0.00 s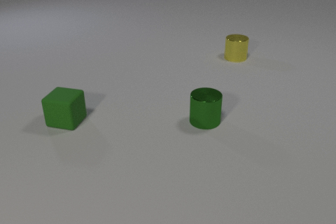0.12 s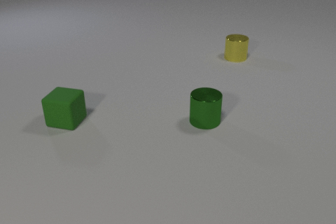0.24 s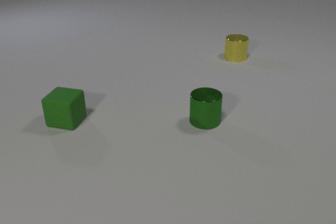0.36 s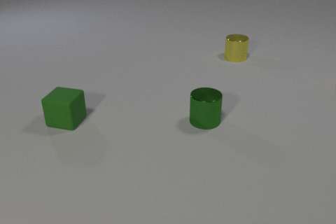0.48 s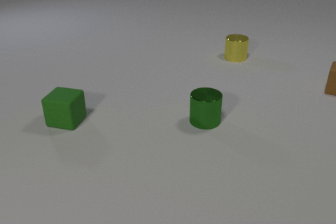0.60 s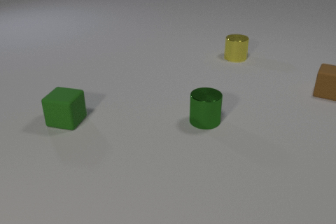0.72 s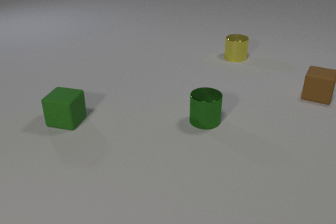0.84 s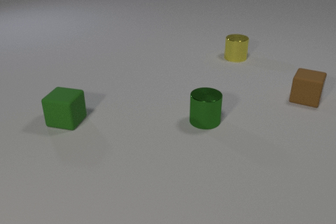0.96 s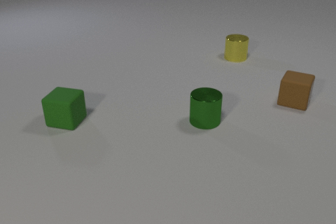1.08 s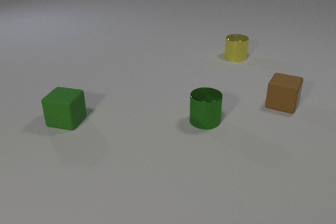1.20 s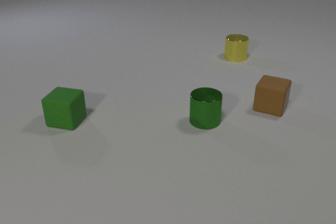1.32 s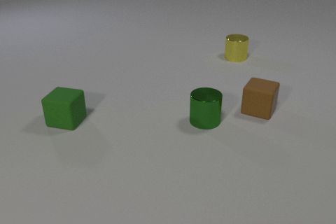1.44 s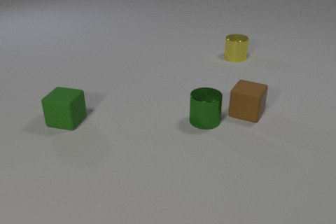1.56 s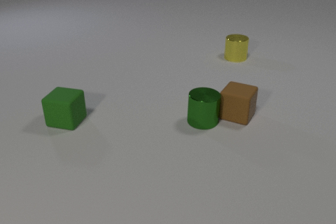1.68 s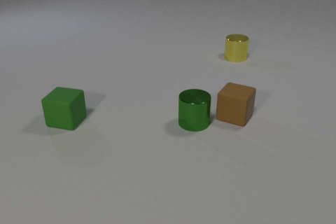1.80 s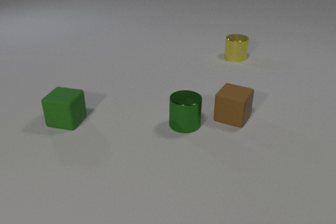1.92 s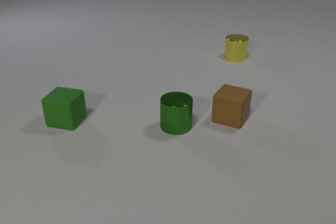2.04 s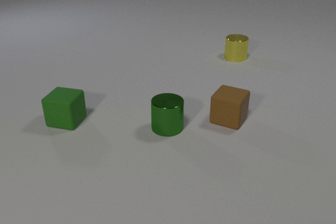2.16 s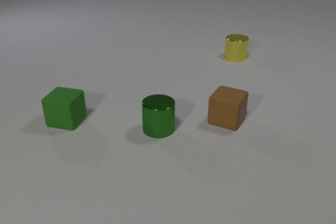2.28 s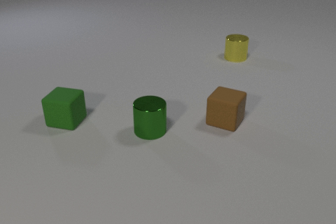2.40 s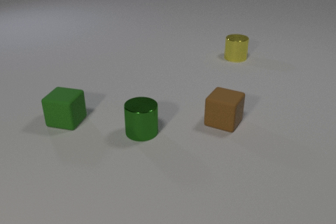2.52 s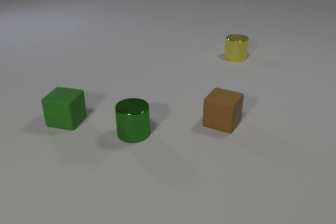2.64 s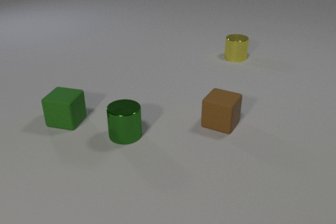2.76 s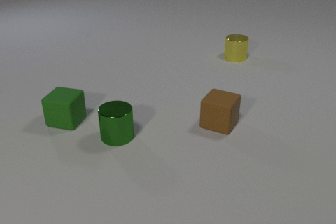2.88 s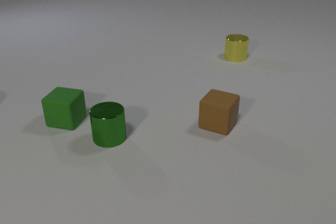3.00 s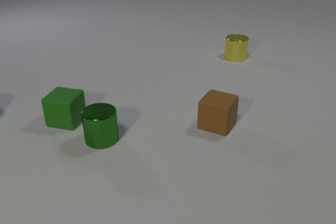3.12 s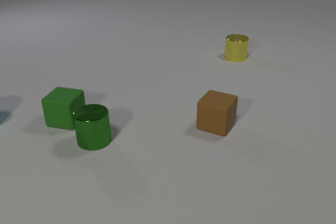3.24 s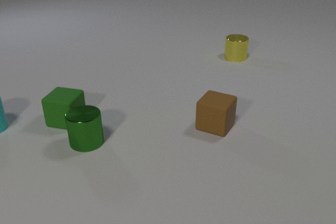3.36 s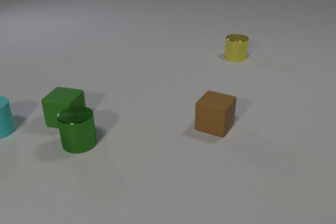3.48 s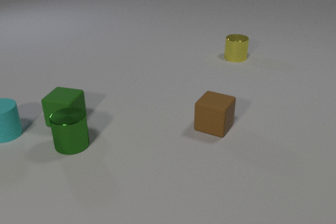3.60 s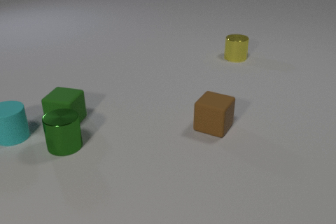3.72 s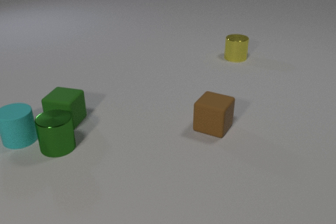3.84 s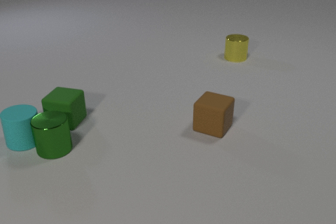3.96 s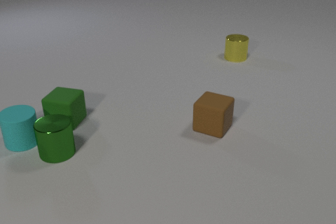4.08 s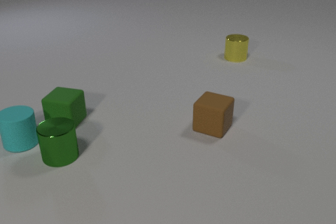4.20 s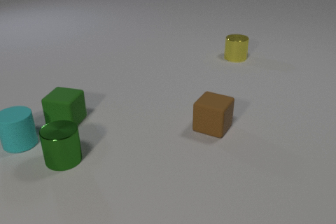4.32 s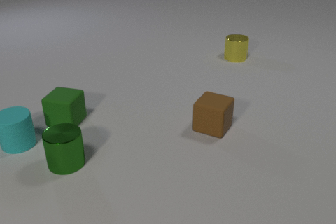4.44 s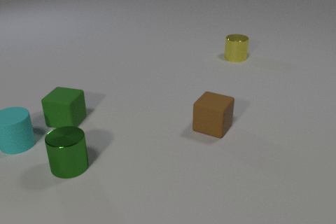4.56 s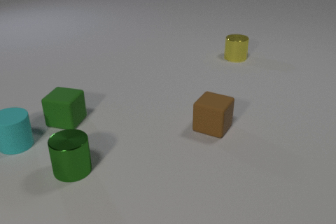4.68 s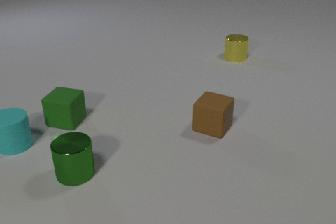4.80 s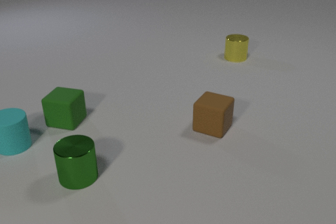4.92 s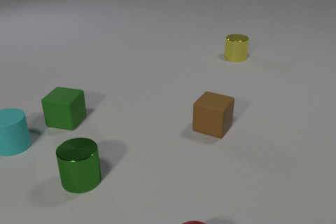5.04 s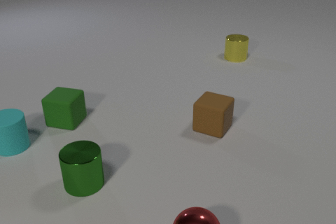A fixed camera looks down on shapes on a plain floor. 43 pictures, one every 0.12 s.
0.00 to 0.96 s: The brown rubber cube comes in at the right edge, slides toward the camera and to the left.
0.96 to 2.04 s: The brown rubber cube slides to the left and toward the camera. The green metal cylinder slides to the left. The brown rubber cube and the green metal cylinder collide.
2.04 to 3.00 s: The brown rubber cube slides toward the camera and to the left. The green metal cylinder slides to the left.
3.00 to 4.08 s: The green metal cylinder slides to the left and toward the camera. The cyan rubber cylinder comes in at the left edge, slides toward the camera and to the right. The green metal cylinder and the cyan rubber cylinder collide.
4.08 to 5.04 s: The green metal cylinder slides toward the camera and to the right. The red metal sphere comes in at the bottom edge, rolls away from the camera. The cyan rubber cylinder slides to the left.
What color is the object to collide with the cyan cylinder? green.
How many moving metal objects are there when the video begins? 0.
What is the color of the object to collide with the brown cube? green.
